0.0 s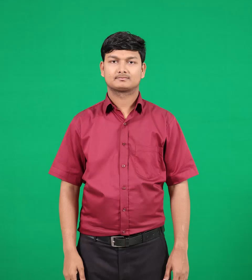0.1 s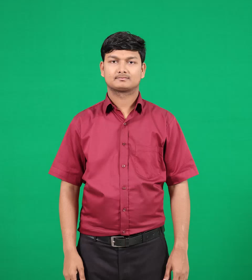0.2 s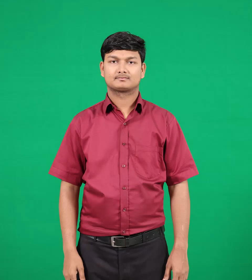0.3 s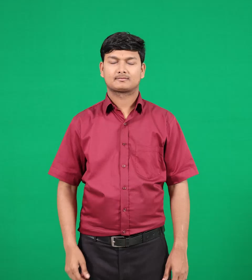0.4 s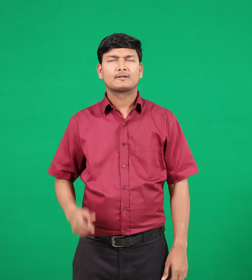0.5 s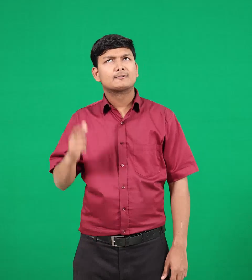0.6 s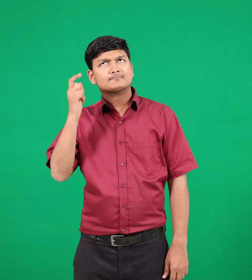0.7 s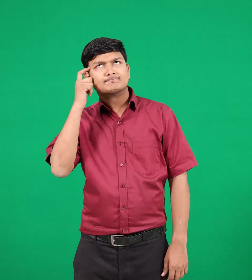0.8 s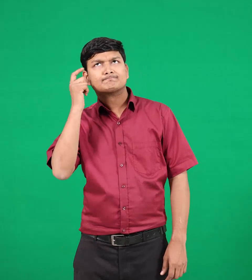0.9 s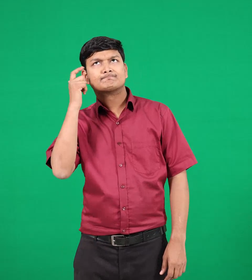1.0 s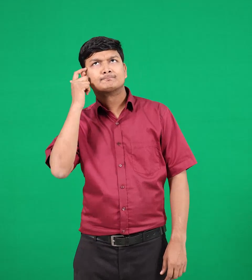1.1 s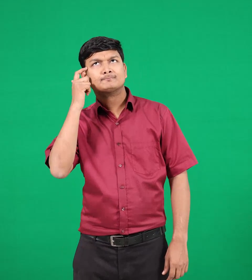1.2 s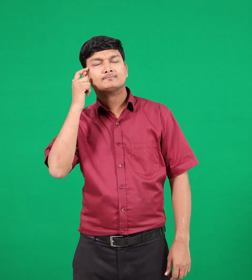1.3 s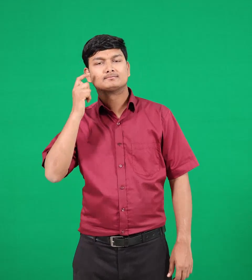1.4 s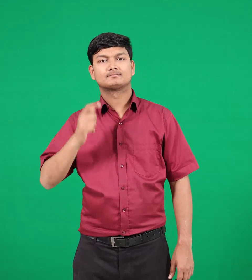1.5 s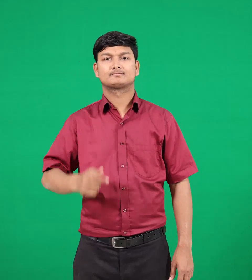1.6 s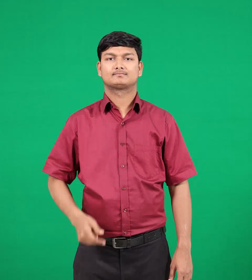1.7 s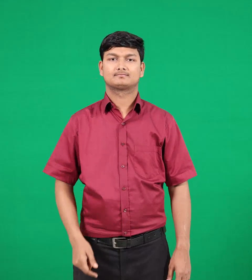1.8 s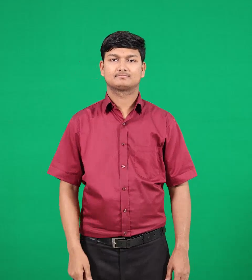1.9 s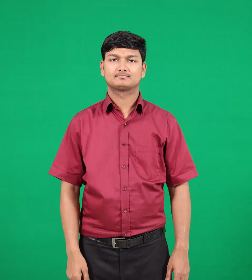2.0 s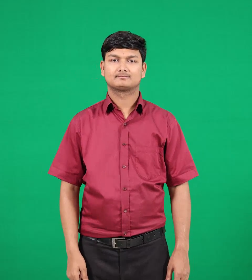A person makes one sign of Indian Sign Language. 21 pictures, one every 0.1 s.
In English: think
